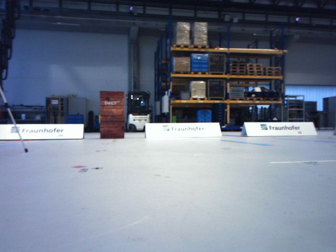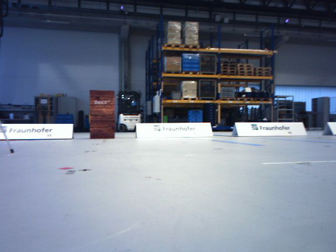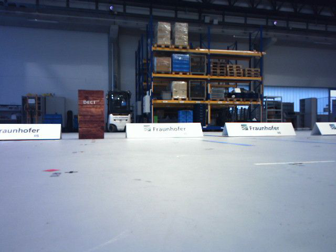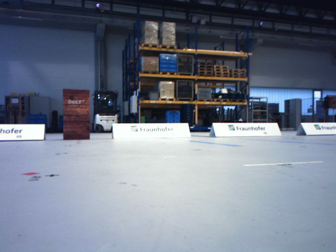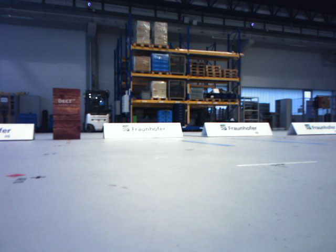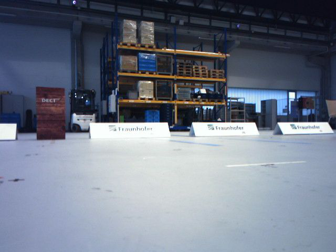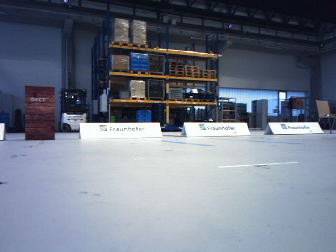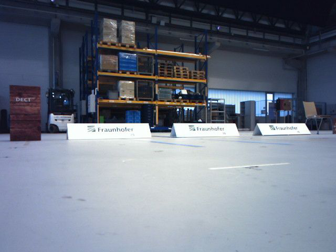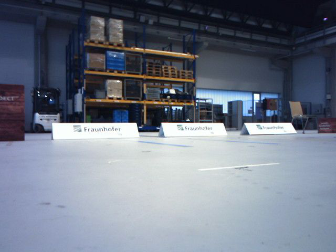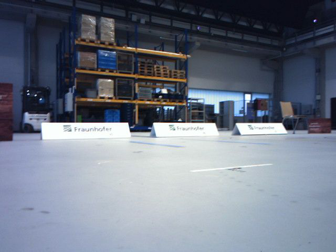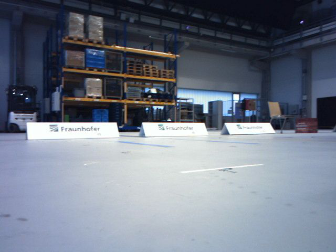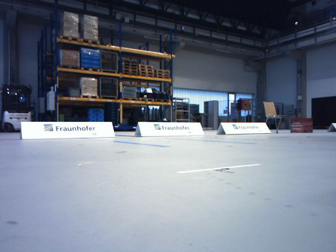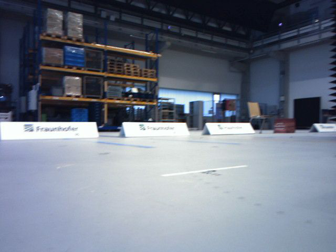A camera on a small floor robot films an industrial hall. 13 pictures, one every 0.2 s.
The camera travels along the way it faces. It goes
forward.
0.0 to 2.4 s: The camera swings to its right by about 25 degrees, and the scene slides to the left. It travels forward, about 0.5 m, so what stands in front looms larger.
The film runs forward here.
